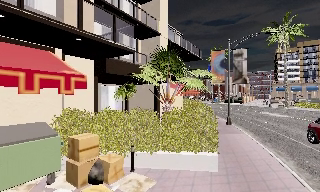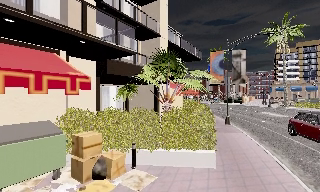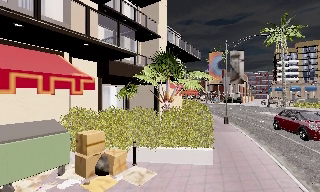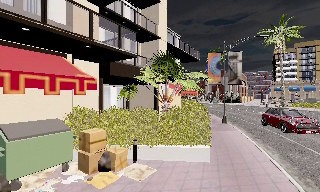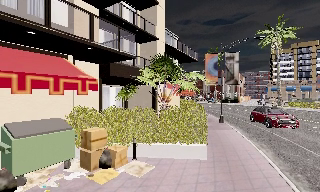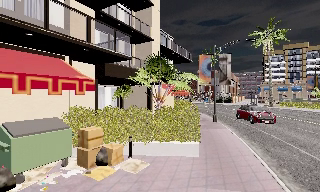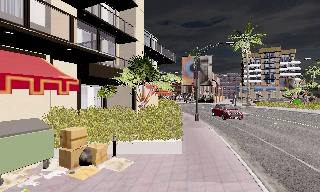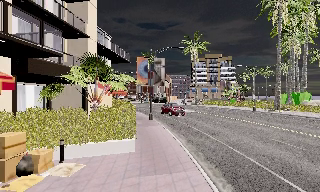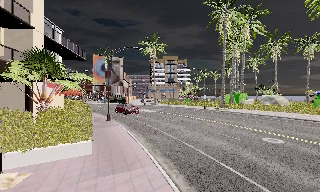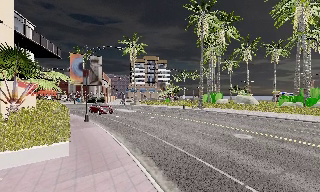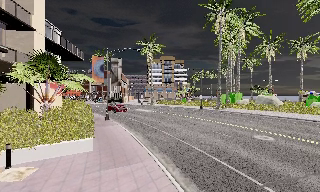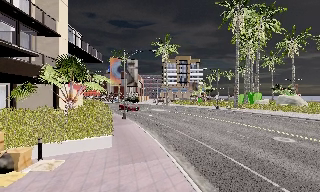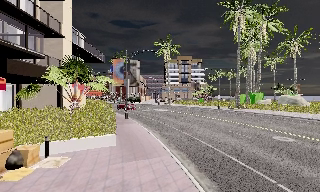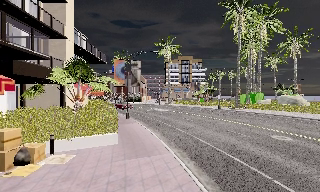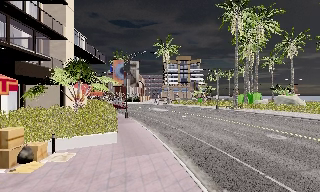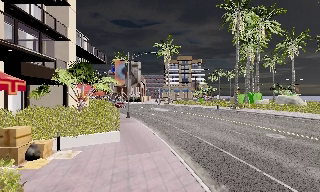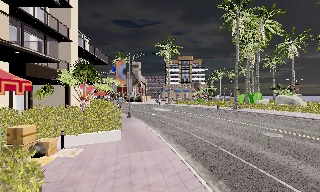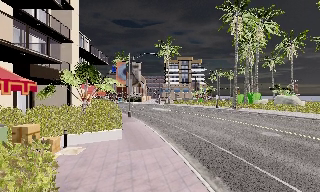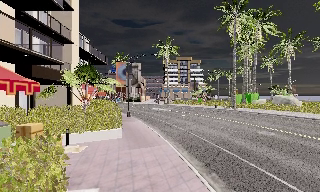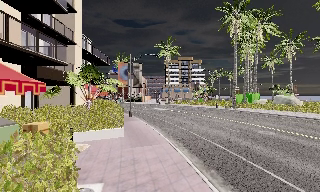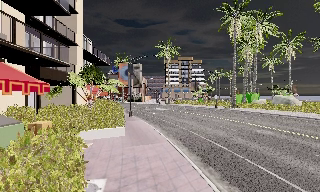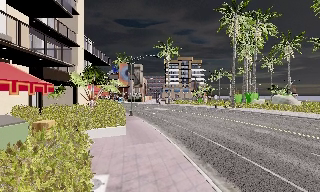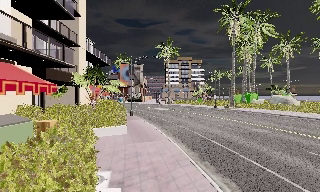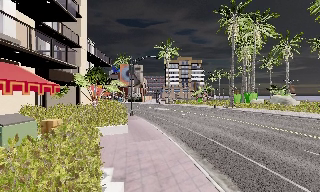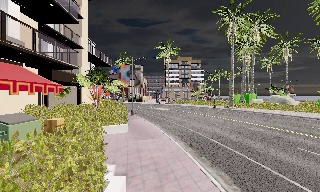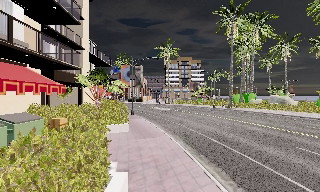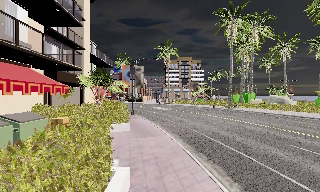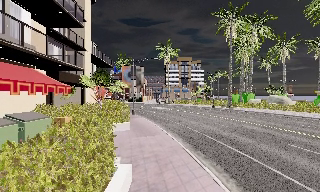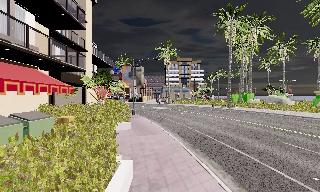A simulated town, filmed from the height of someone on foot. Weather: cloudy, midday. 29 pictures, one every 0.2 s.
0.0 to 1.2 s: The camera travels backward, about 1.5 m, so what stands in front gets smaller.
1.2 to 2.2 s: The scene slides to the left, as the camera pans about 25 degrees to its right. It travels backward, about 1 m, so what stands in front gets smaller.
2.2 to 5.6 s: The camera travels backward, about 4 m, so what stands in front gets smaller.
The film runs backward here.
